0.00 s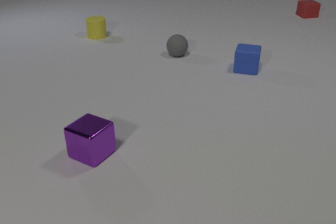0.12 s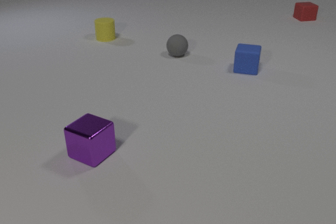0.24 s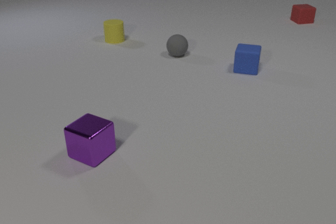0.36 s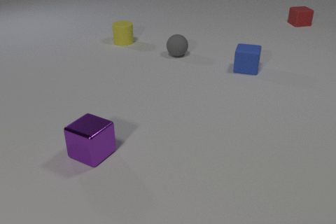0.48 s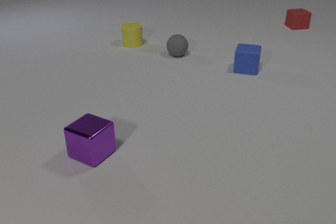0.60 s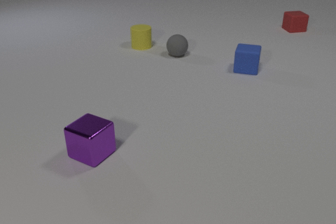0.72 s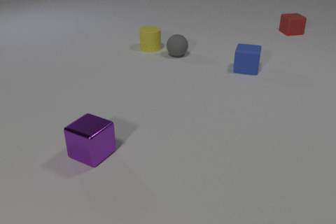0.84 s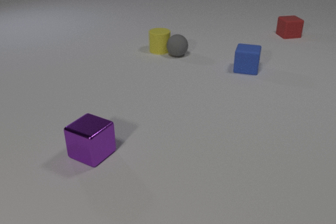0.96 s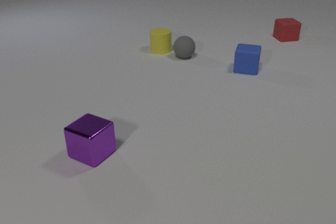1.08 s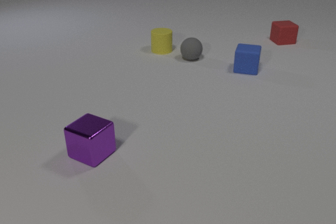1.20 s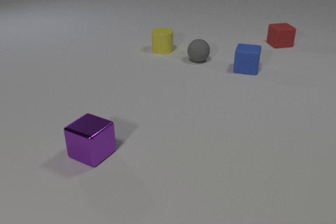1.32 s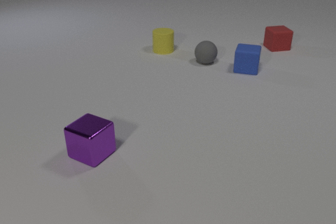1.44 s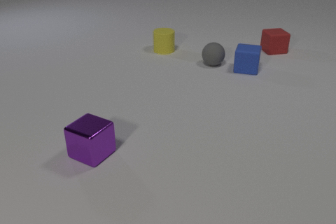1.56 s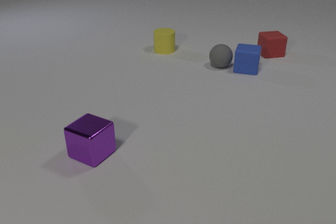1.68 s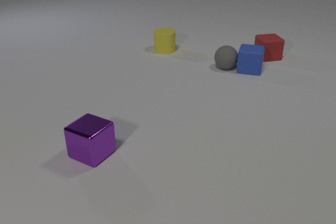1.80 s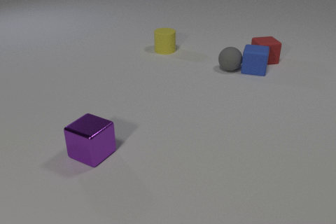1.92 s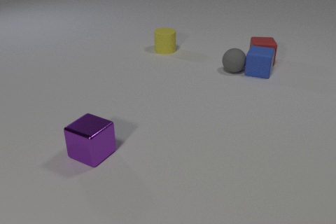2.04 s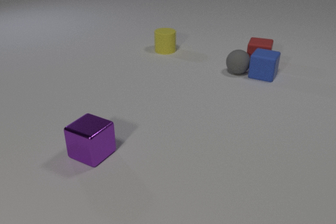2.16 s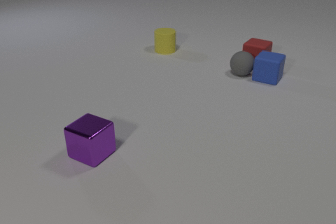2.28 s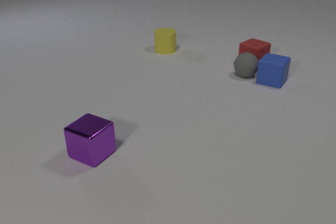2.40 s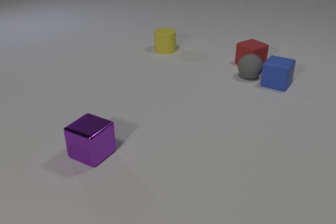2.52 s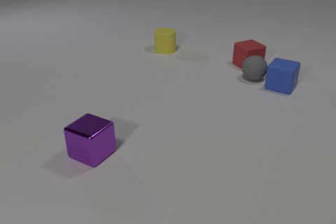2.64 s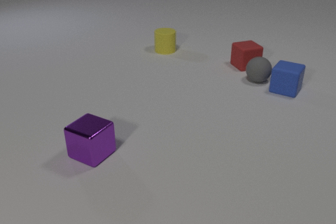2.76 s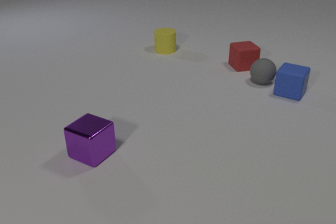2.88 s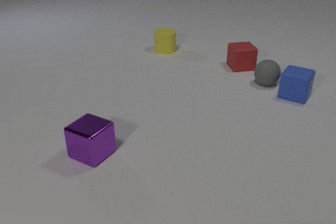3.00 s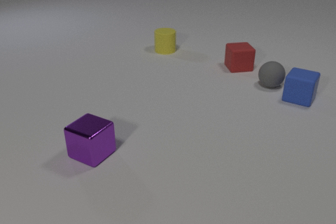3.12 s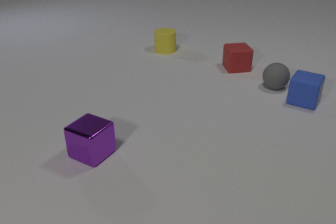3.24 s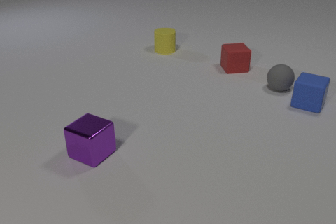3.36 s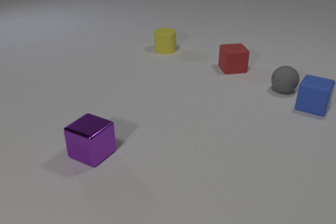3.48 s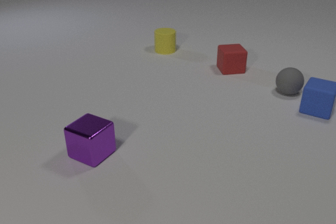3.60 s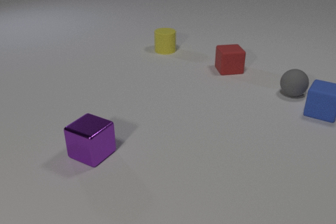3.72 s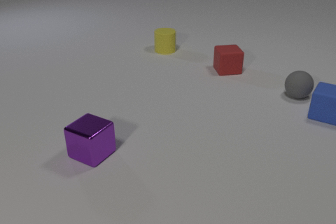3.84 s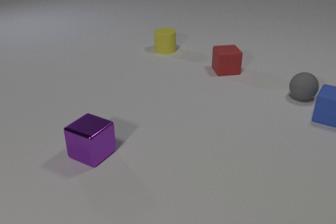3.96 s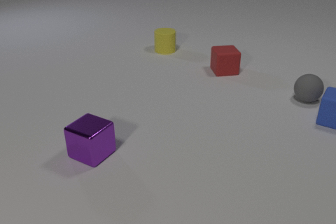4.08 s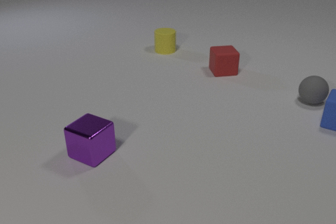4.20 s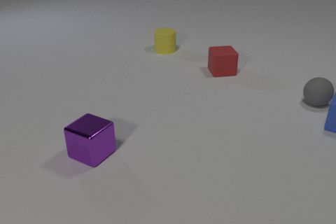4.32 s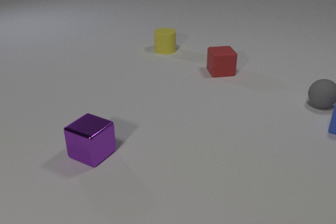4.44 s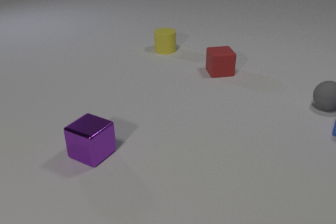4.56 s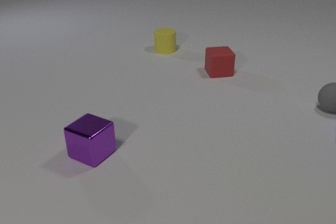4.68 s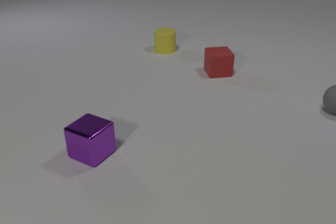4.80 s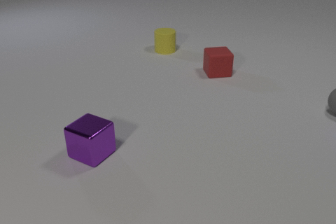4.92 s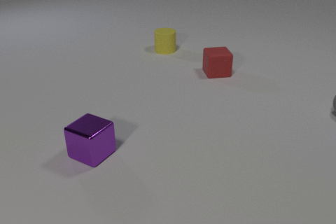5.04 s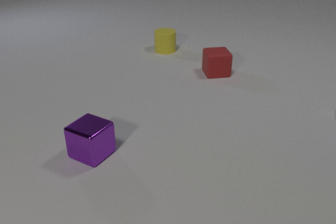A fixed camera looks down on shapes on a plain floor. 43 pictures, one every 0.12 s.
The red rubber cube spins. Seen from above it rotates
clockwise.
The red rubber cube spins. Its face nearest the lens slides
to the left.
0.00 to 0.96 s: The yellow rubber cylinder slides to the right and toward the camera. The gray rubber sphere rolls to the right and toward the camera. The red rubber cube slides toward the camera. The yellow rubber cylinder and the gray rubber sphere collide.
0.96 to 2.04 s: The yellow rubber cylinder slides to the right. The gray rubber sphere rolls to the right and toward the camera. The blue rubber cube slides to the right and toward the camera. The red rubber cube slides toward the camera, spins clockwise seen from above by about 30 degrees, its near face sliding to the left. The gray rubber sphere and the blue rubber cube collide. The blue rubber cube and the red rubber cube collide.
2.04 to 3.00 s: The gray rubber sphere rolls to the right and toward the camera. The blue rubber cube slides toward the camera and to the right. The red rubber cube slides to the left and toward the camera, spins clockwise seen from above by about 60 degrees, its near face sliding to the left.
3.00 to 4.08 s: The gray rubber sphere rolls to the right and toward the camera. The blue rubber cube slides toward the camera and to the right. The red rubber cube slides to the left and toward the camera.
4.08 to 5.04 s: The gray rubber sphere rolls to the right and toward the camera, leaves at the right edge. The blue rubber cube slides to the right and toward the camera, leaves at the right edge. The red rubber cube slides to the left and toward the camera.
How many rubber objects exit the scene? 2.
How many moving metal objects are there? 0.
What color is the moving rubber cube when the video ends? red.
